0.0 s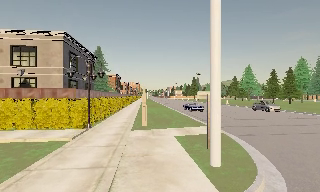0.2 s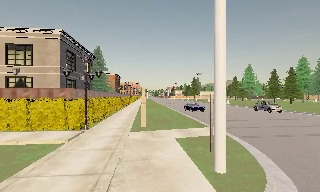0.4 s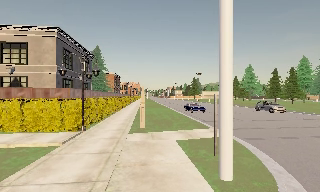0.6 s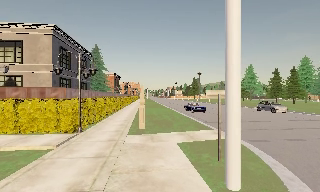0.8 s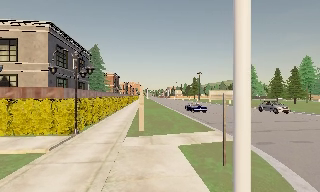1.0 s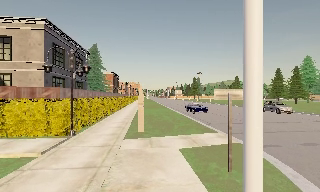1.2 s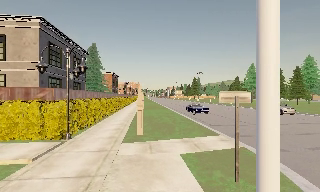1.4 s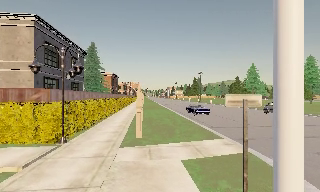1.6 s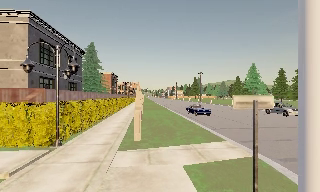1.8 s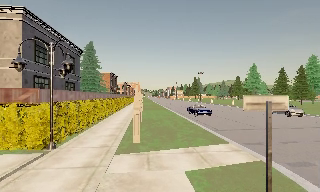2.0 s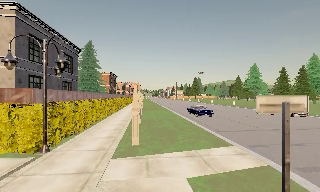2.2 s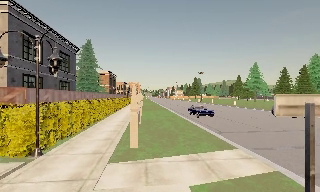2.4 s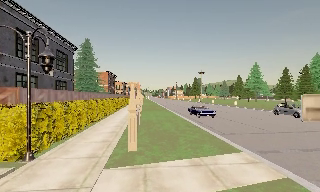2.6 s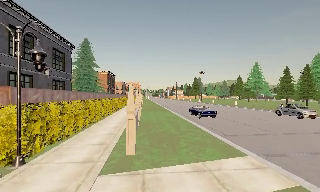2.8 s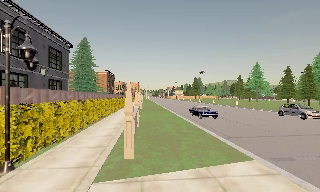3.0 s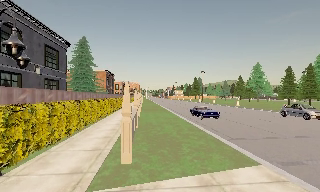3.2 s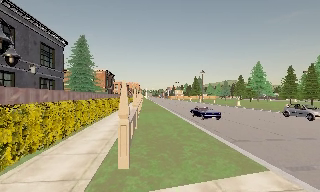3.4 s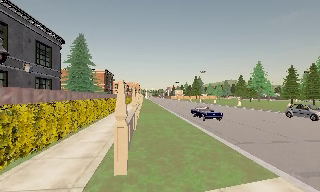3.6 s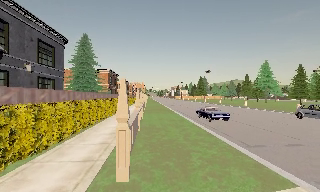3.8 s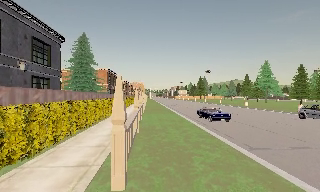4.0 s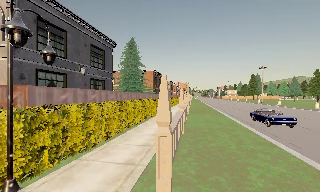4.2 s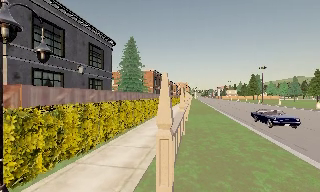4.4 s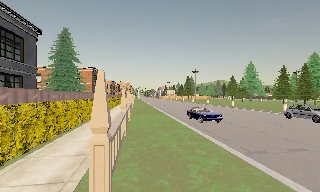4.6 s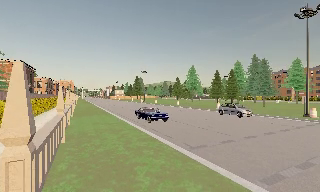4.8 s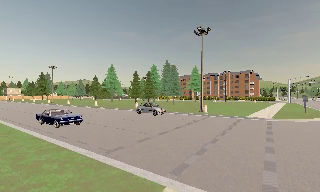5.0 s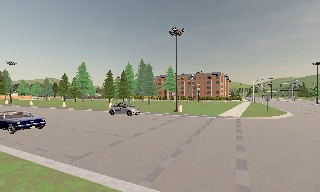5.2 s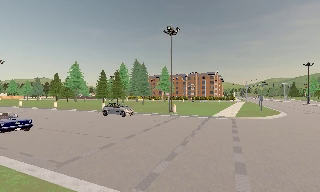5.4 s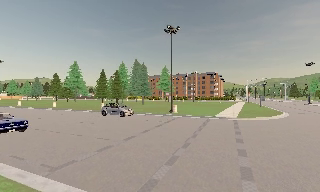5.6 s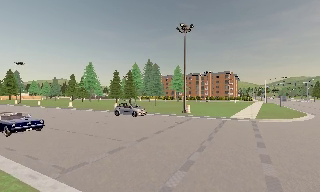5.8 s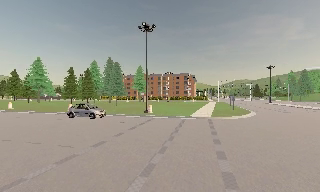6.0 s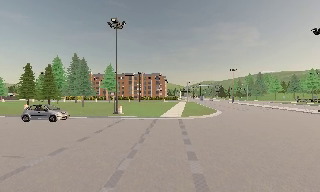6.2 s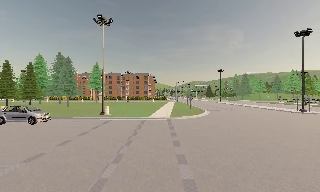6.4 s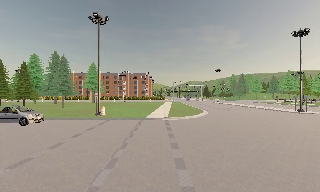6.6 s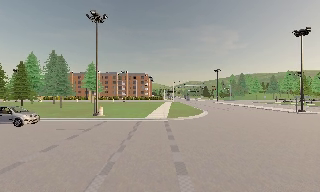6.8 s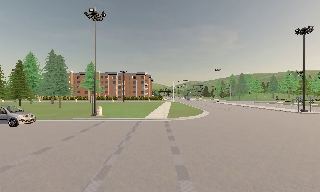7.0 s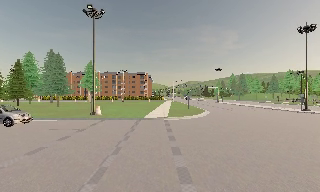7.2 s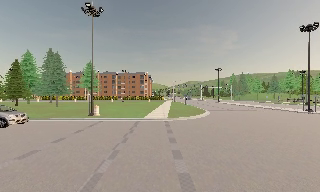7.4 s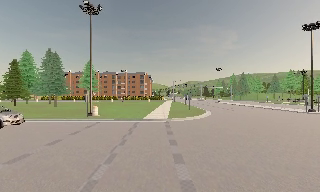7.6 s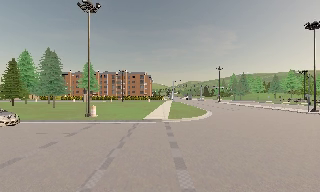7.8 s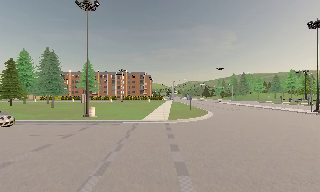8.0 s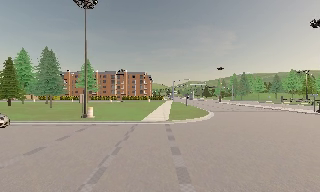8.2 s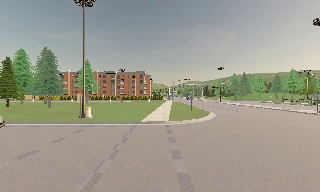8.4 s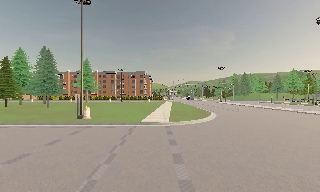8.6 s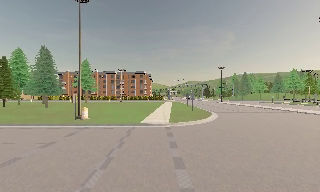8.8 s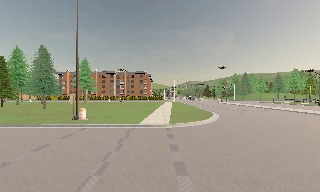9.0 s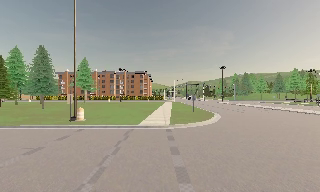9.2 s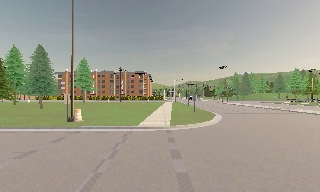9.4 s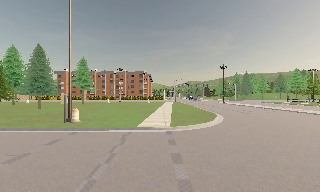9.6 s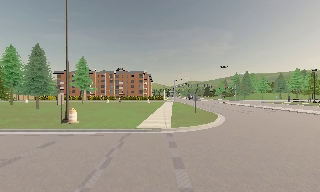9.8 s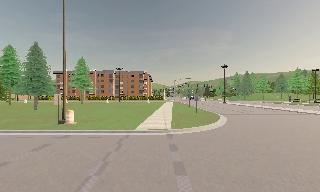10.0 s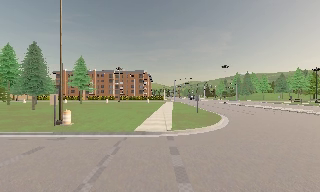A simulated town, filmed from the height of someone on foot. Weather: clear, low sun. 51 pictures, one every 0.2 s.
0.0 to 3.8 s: The camera travels forward, about 8 m, so what stands in front looms larger.
3.8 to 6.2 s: The camera pans to its right, which is clockwise from overhead, by about 85 degrees. It travels forward, about 4 m.
6.2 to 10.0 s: The camera travels forward, about 8 m, so what stands in front looms larger.
The film runs forward here.
